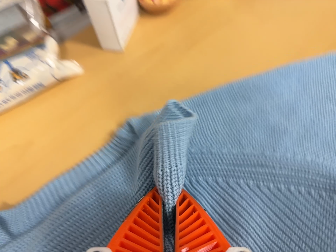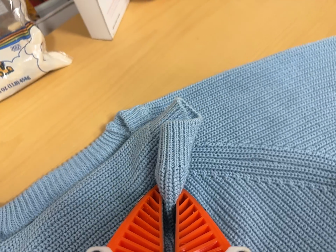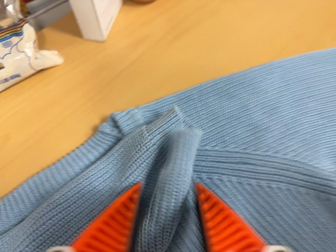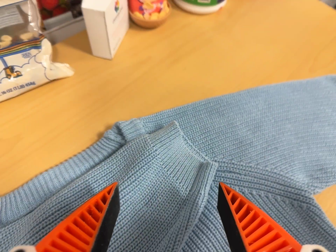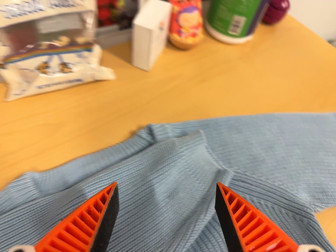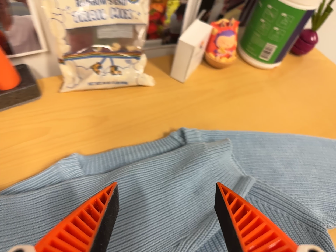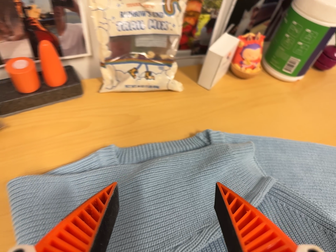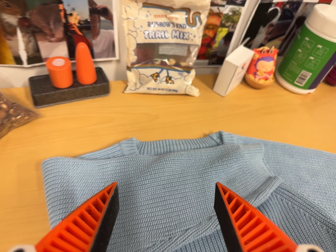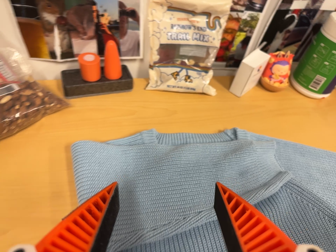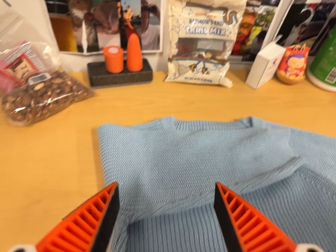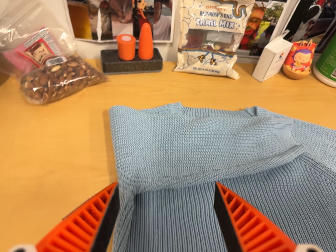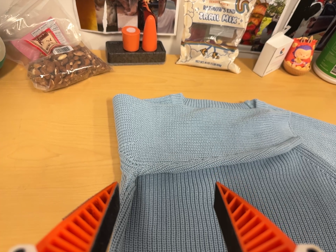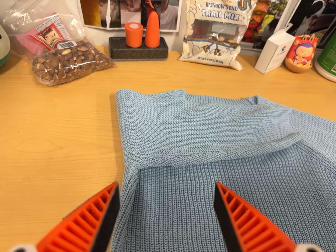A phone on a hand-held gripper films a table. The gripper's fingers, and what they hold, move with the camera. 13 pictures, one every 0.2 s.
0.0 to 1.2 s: The camera travels backward and to its left, about 18 cm, so what stands in front gets smaller. Its aim tips toward the top of its view by about 15 degrees. It rolls about its line of sight by about 25 degrees, and the scene rotates clockwise.
1.2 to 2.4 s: The scene slides to the right, as the camera pans about 10 degrees to its left. It travels backward and toward the bottom of its view, about 18 cm, so what stands in front gets smaller. It rolls about its line of sight by about 10 degrees, and the scene rotates clockwise.
The film runs forward here.
